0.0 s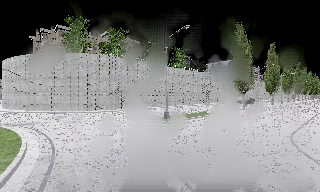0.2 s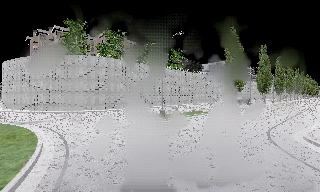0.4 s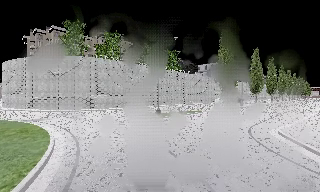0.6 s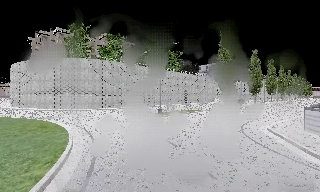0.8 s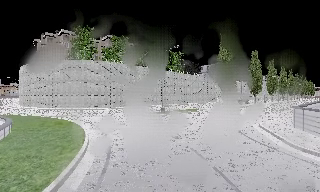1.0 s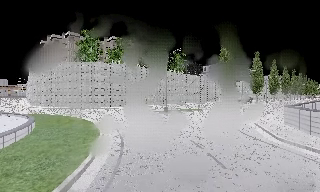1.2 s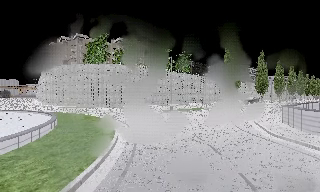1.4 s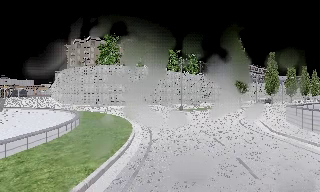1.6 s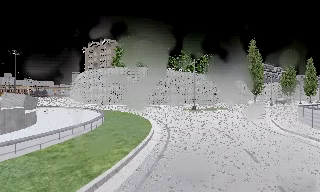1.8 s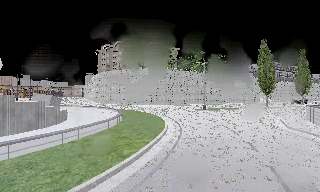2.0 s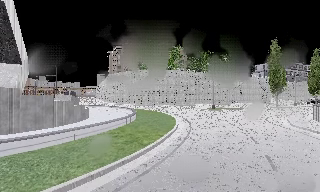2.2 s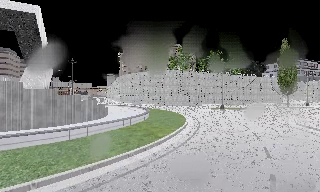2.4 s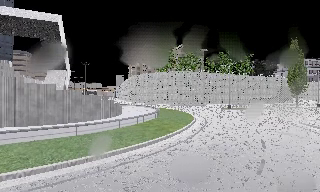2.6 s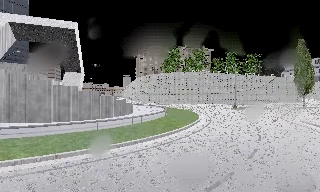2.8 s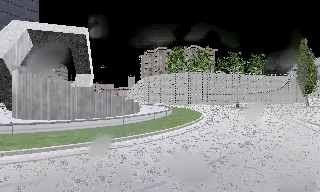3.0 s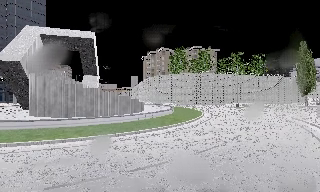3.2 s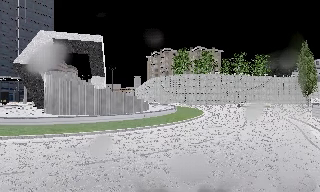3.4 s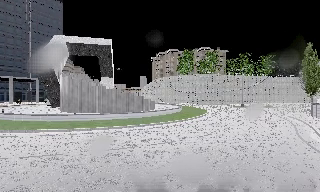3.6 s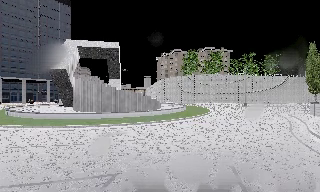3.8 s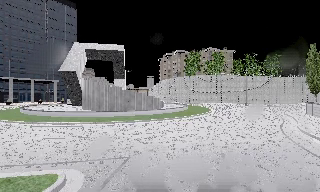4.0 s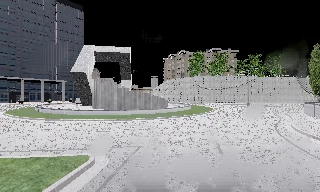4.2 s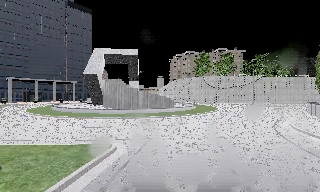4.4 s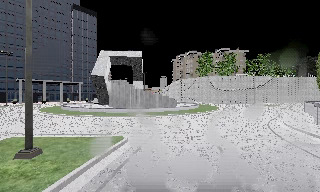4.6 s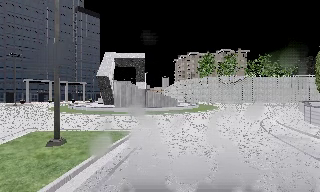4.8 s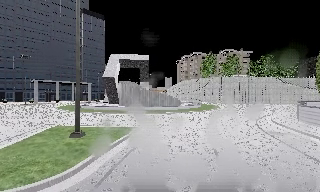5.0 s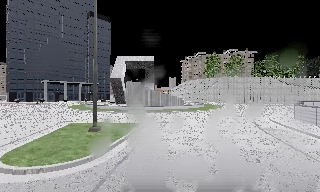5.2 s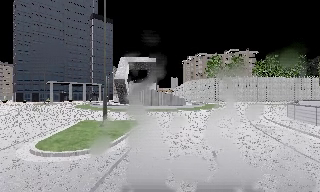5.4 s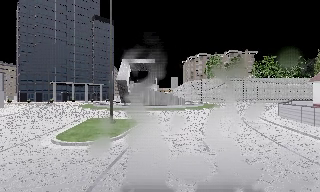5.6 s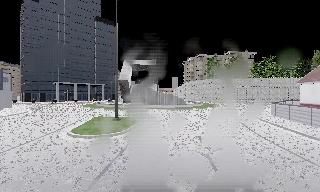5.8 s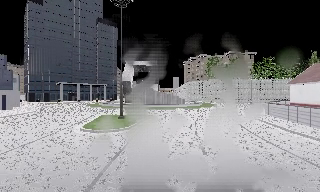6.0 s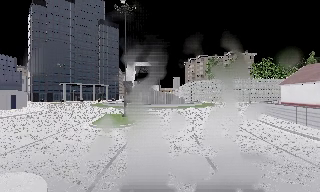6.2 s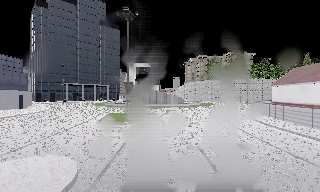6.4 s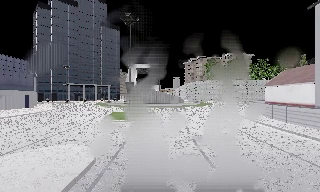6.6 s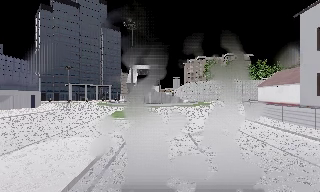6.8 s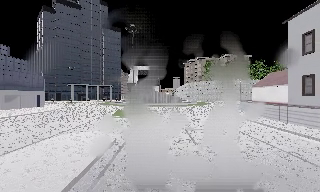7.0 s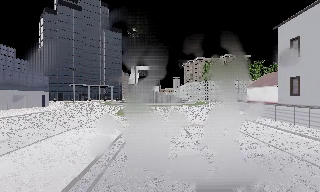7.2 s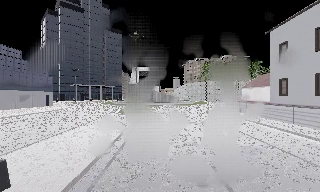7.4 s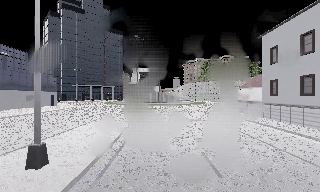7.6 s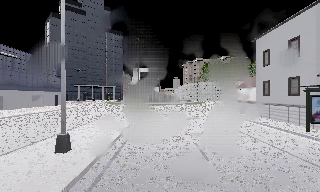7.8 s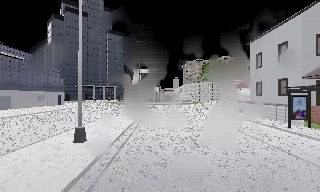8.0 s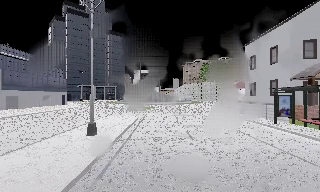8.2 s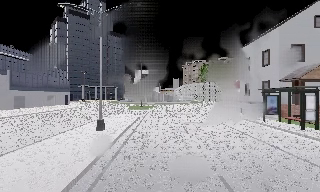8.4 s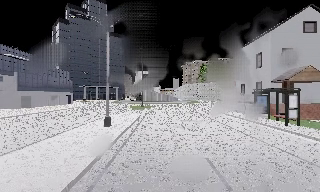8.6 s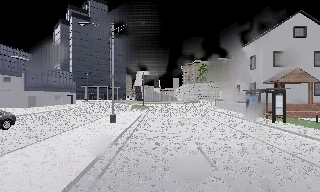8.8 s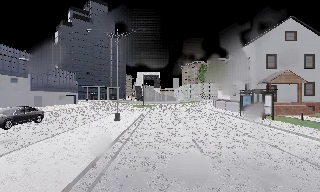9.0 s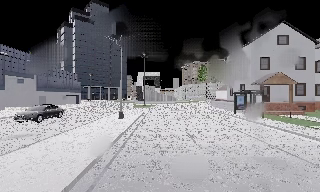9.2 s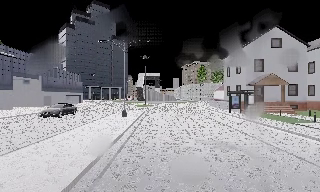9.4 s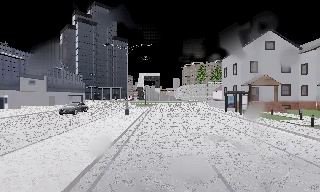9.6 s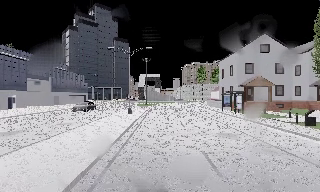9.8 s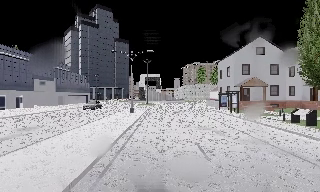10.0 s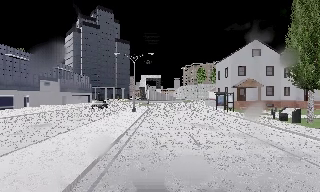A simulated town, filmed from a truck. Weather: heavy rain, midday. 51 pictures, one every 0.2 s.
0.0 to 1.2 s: The camera travels backward, about 8 m, so what stands in front gets smaller.
1.2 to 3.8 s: The camera swings to its left by about 30 degrees, and the scene slides to the right. It travels backward, about 17 m.
3.8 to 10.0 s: The camera travels backward, about 40 m, so what stands in front gets smaller.
The film runs backward here.
